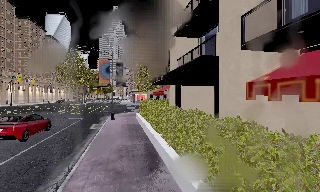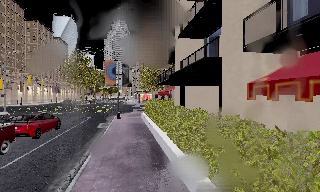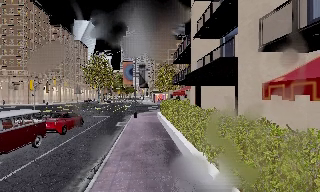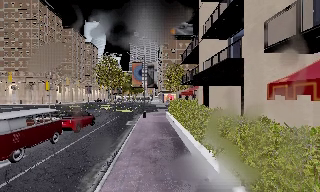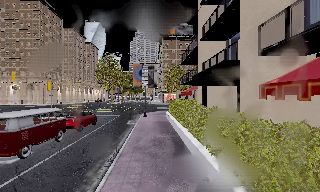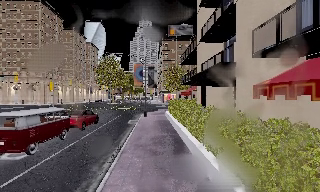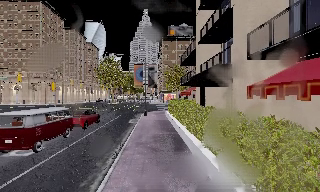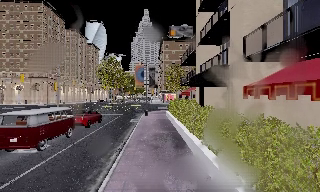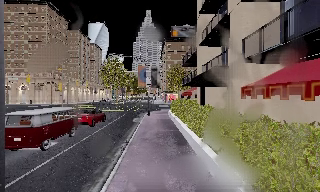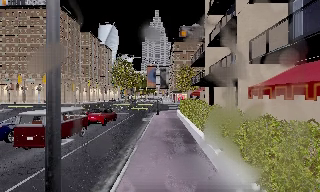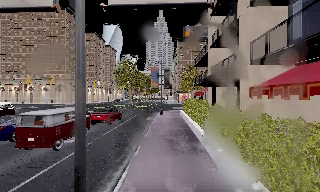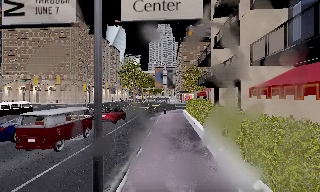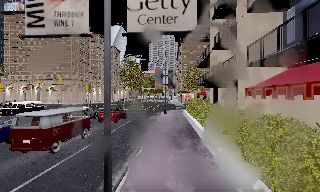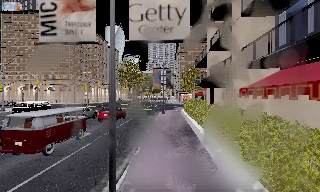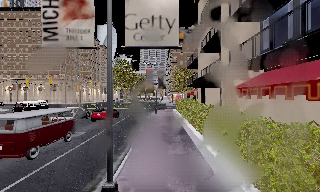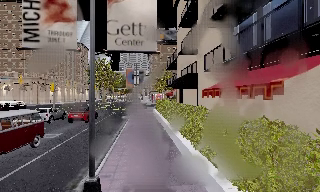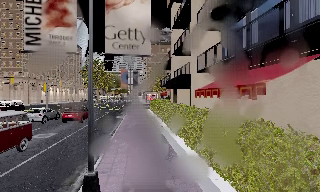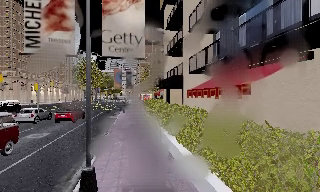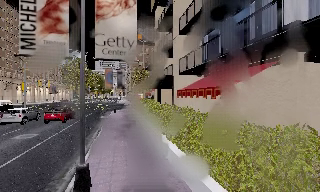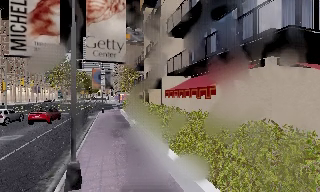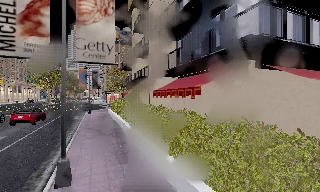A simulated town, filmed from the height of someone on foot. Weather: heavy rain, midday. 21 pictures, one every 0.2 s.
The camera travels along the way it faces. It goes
backward.
0.0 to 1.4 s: The scene slides to the right, as the camera pans about 10 degrees to its left. It travels backward, about 2.5 m, so what stands in front gets smaller.
1.4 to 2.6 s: The camera travels backward, about 2.5 m, so what stands in front gets smaller.
2.6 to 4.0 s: The scene slides to the left, as the camera pans about 25 degrees to its right. It travels backward, about 2.5 m, so what stands in front gets smaller.
The film runs backward here.
